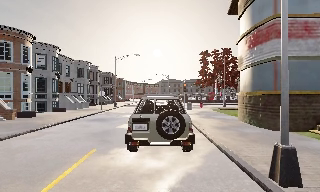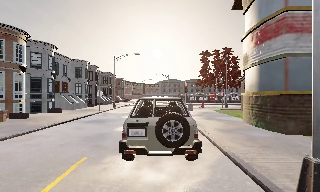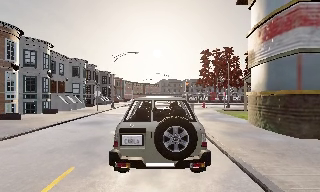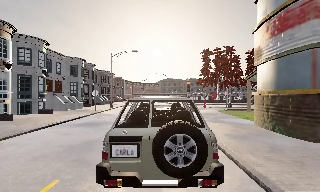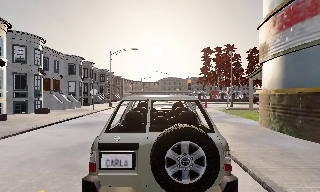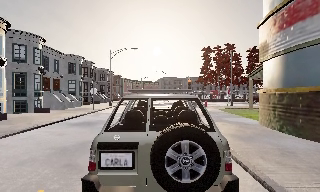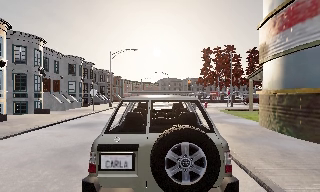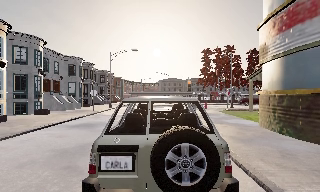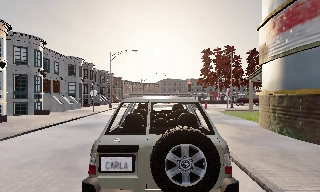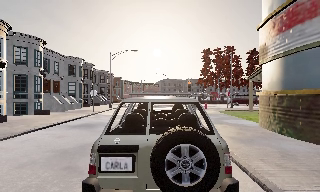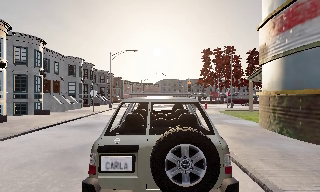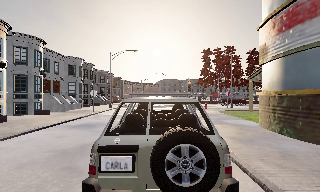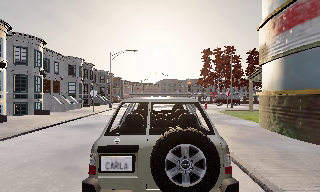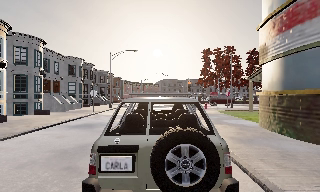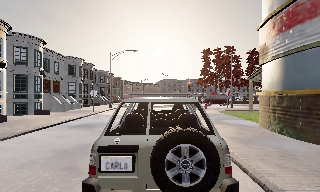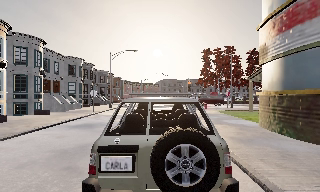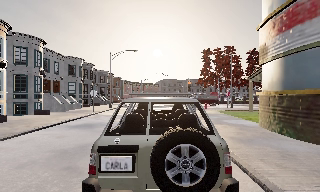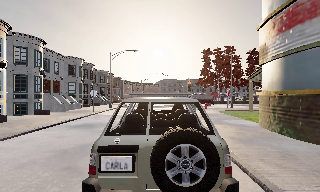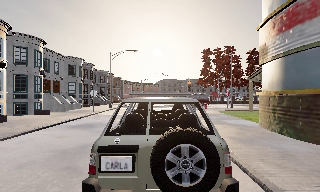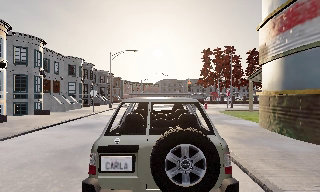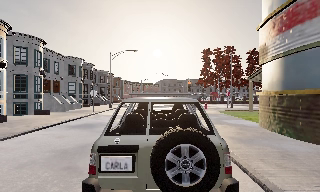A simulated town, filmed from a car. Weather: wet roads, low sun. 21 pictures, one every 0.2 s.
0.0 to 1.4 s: The camera travels forward, about 2.5 m, so what stands in front looms larger. It loses speed.
1.4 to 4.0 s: The camera keeps its place and its aim.
The film runs forward here.
